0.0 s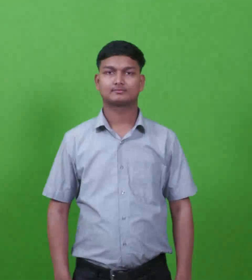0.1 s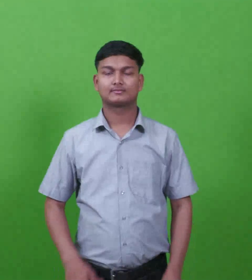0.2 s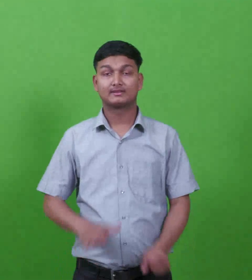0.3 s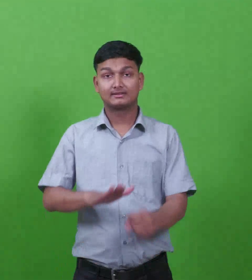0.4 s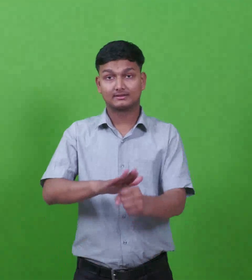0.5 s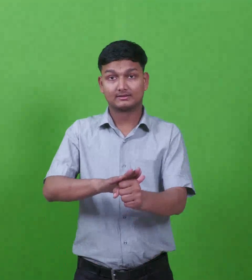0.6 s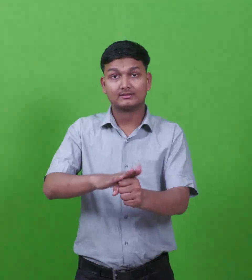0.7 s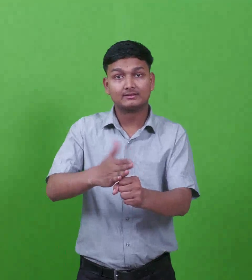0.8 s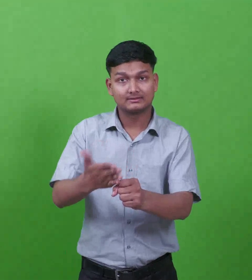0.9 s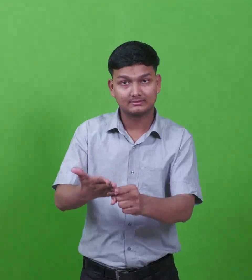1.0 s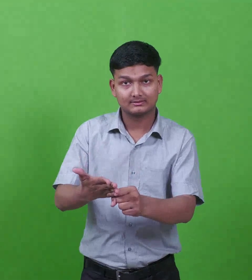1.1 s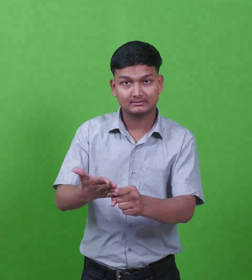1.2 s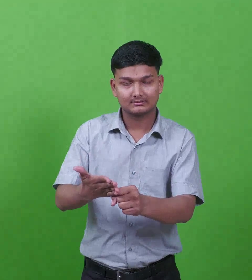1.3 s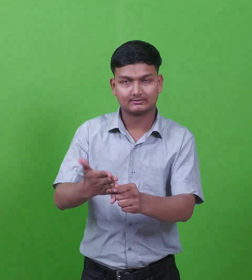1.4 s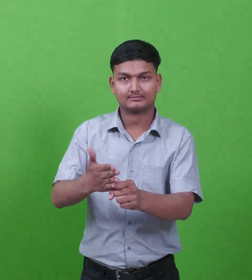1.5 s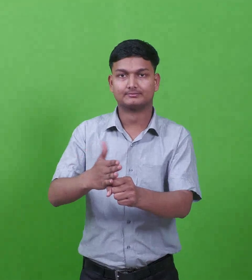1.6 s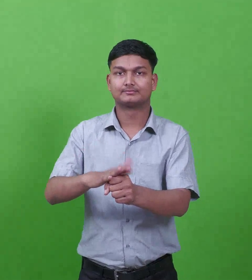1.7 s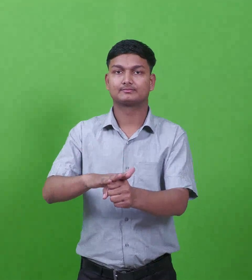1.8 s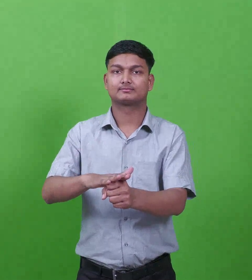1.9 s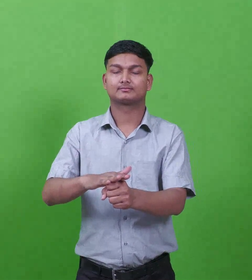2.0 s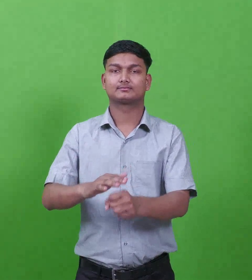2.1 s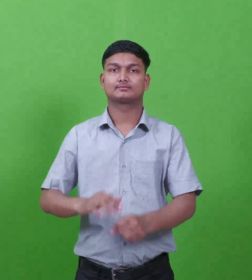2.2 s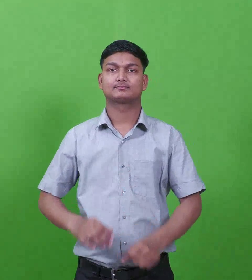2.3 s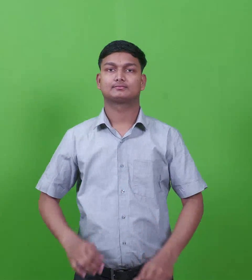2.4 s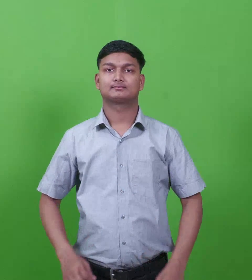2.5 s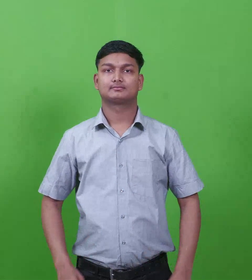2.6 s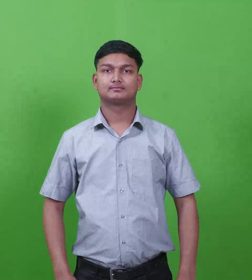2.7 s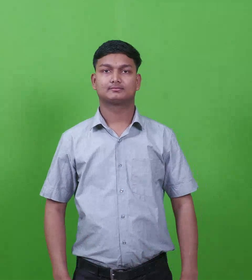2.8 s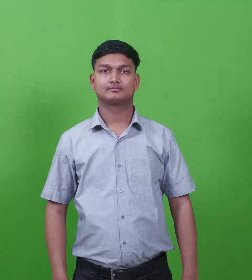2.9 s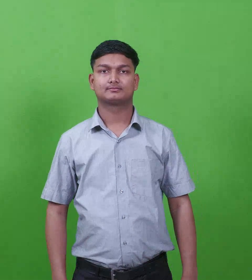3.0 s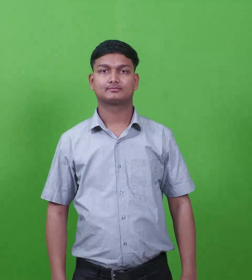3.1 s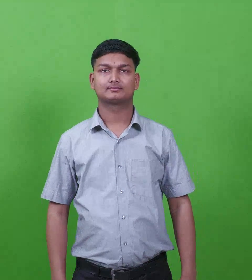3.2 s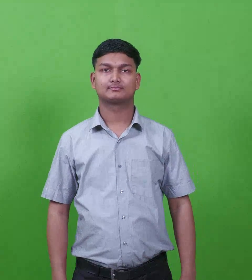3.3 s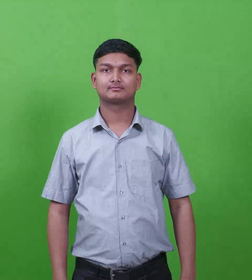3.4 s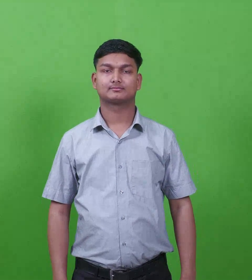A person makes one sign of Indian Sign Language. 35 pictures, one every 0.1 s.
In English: gerar
